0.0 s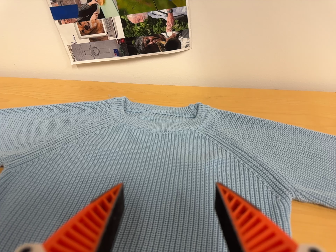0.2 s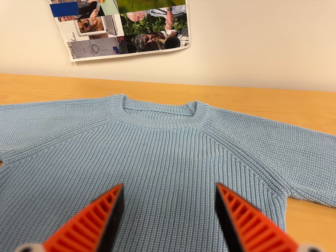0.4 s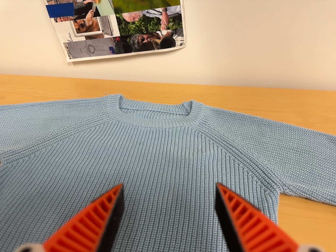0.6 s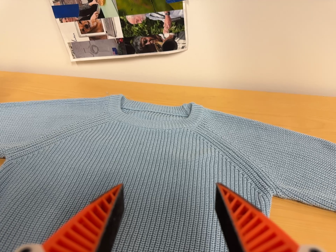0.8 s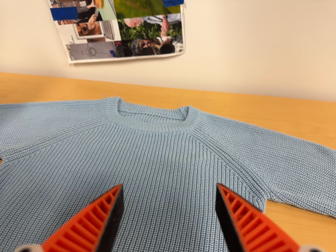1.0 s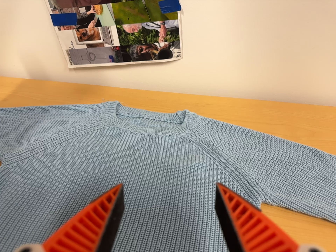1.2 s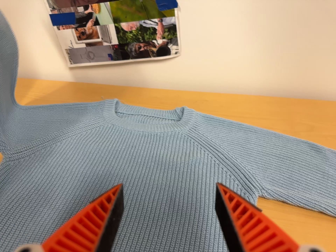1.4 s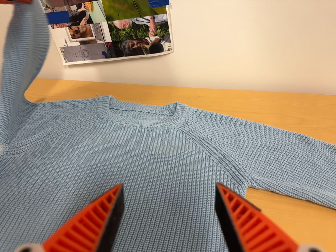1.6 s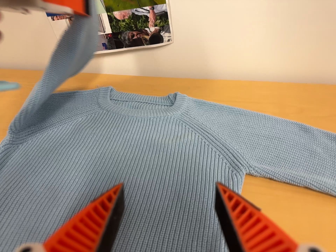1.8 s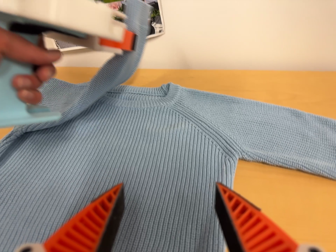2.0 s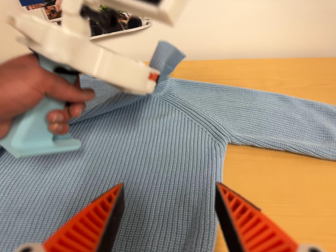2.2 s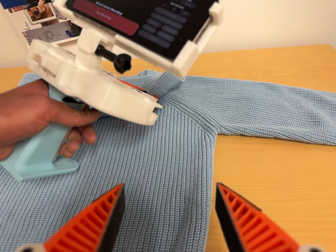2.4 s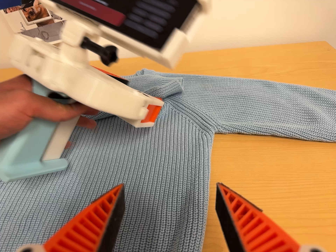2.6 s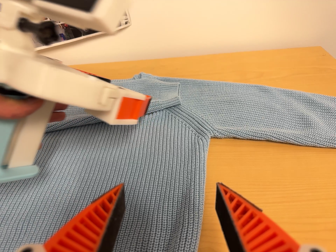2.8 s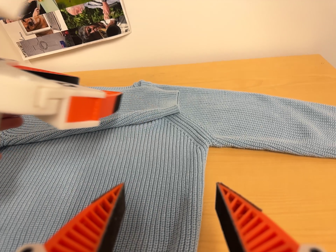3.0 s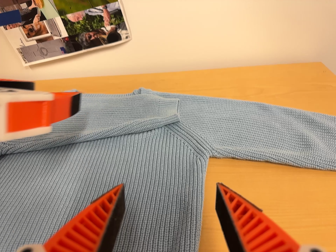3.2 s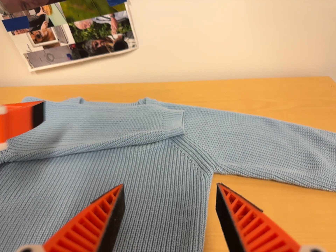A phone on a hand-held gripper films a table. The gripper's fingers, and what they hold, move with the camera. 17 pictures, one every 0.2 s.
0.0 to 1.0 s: The camera shifts only a little, or ends up much as it began.
1.0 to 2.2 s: The camera travels toward the bottom of its view and to its right, about 8 cm, so close, fixed things drift upward. It rolls about its line of sight by about 10 degrees, and the scene rotates counterclockwise.
2.2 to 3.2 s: The camera travels toward the top of its view, about 4 cm, so close, fixed things drift downward.
The film runs forward here.
